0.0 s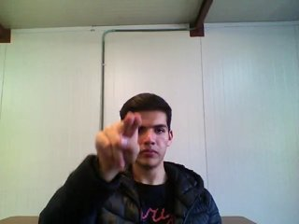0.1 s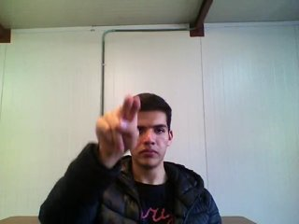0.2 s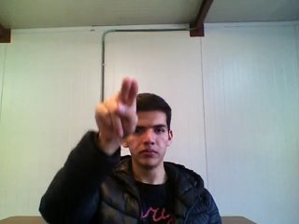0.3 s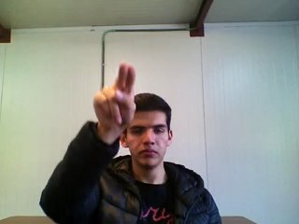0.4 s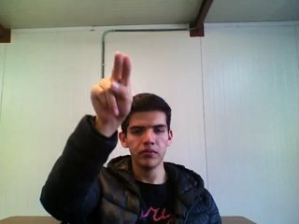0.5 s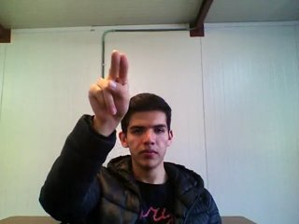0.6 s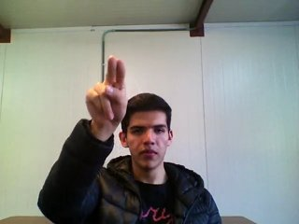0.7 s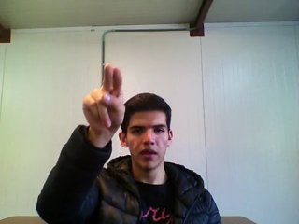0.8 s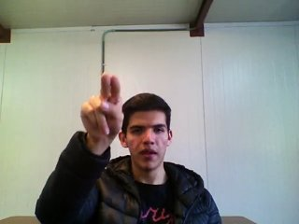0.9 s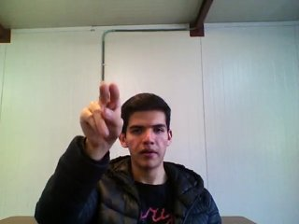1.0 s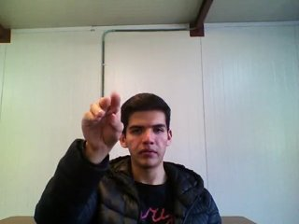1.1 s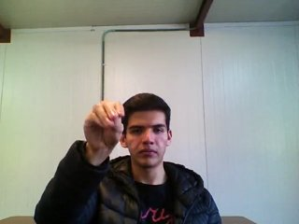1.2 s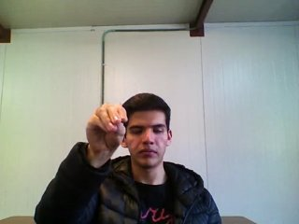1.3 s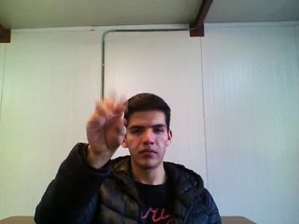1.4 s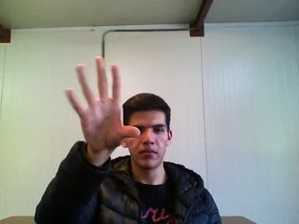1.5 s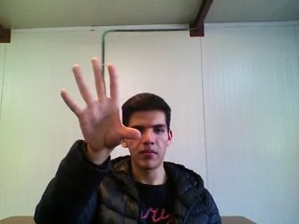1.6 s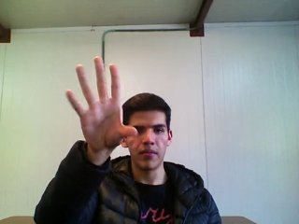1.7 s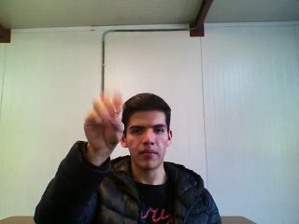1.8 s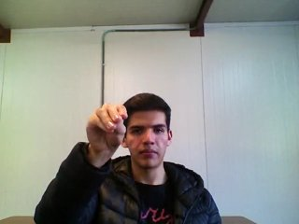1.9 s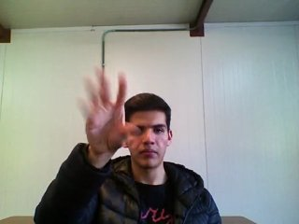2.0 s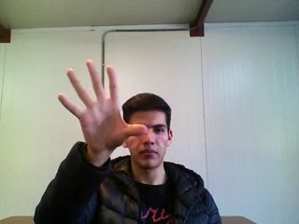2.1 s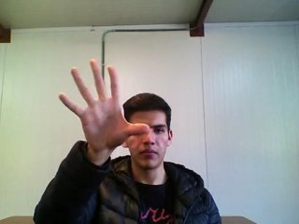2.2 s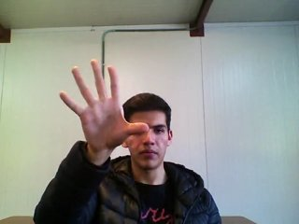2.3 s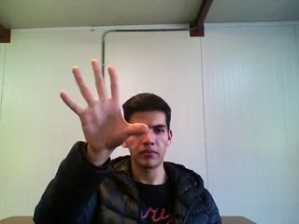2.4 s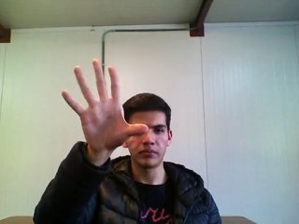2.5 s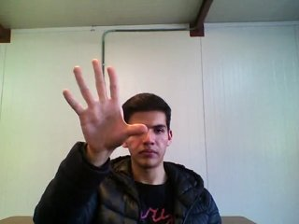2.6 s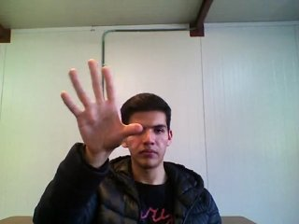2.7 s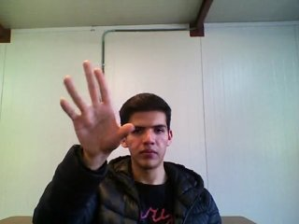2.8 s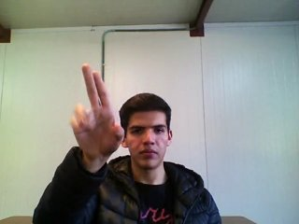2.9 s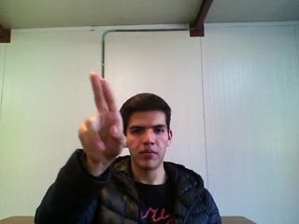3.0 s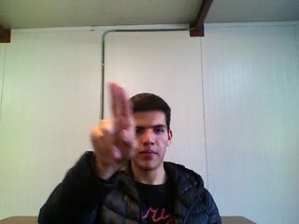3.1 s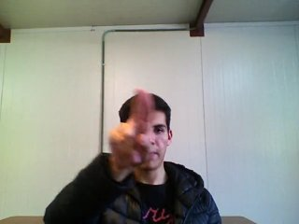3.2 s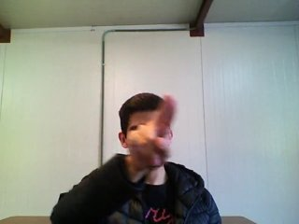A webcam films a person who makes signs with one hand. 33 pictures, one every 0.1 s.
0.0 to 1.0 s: Pointing with two fingers.
1.1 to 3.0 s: Open twice.
